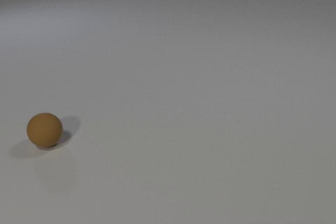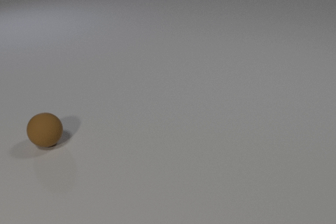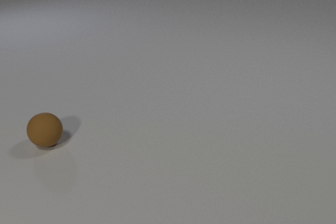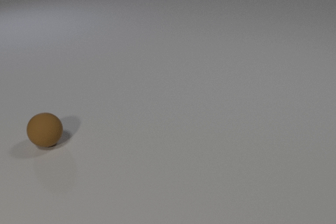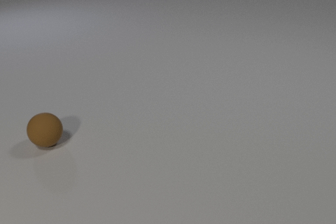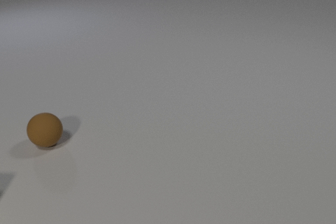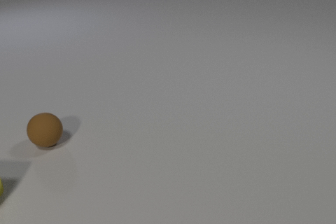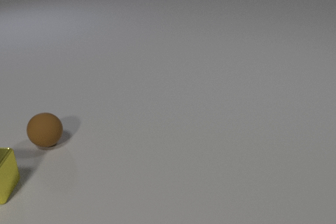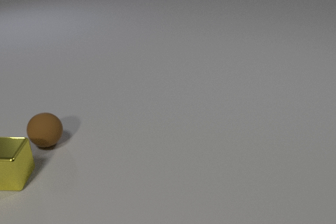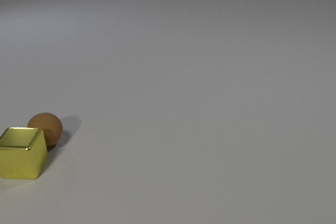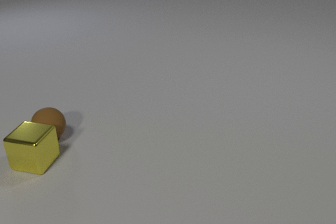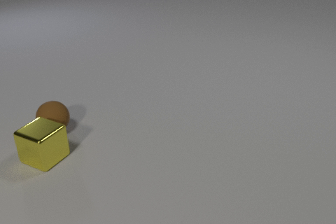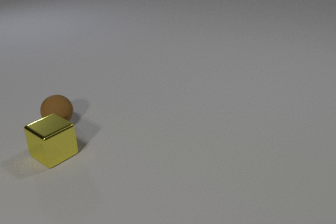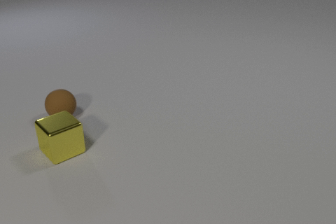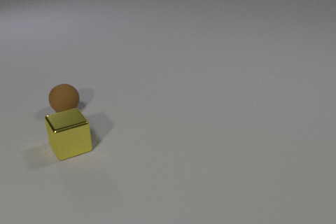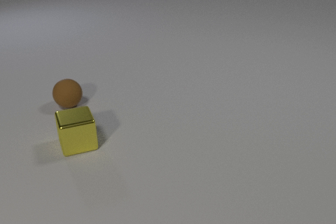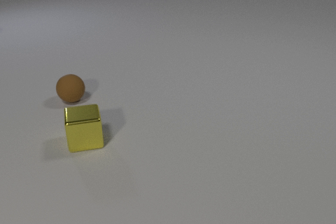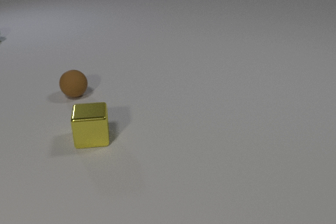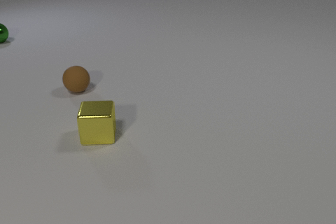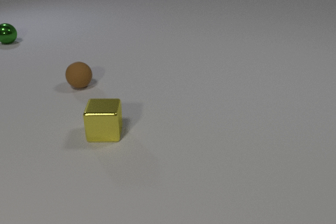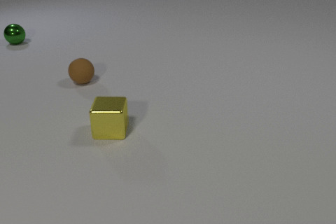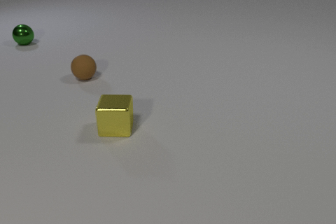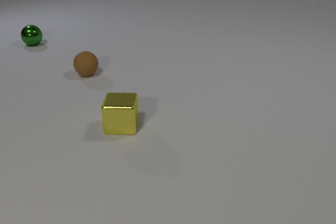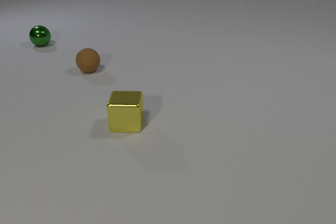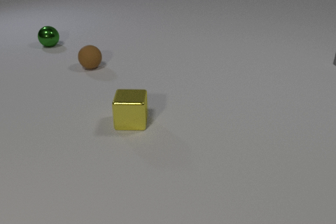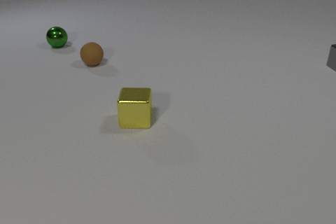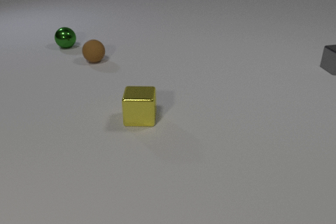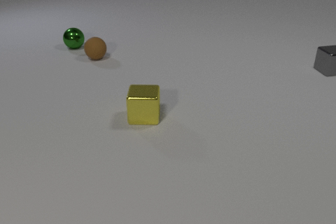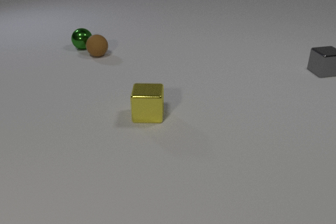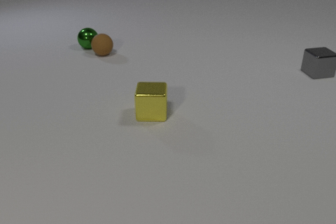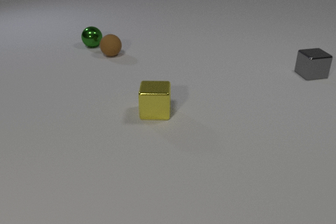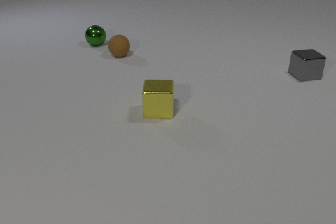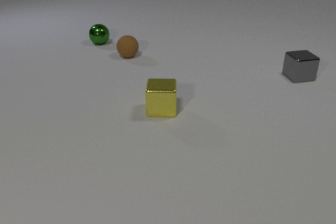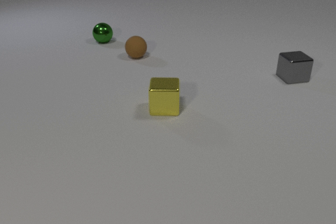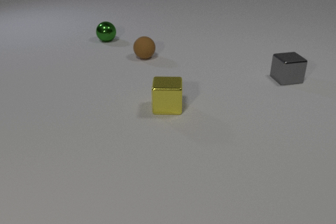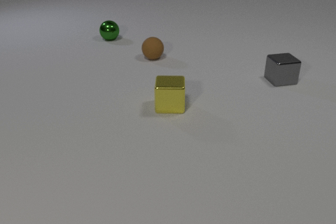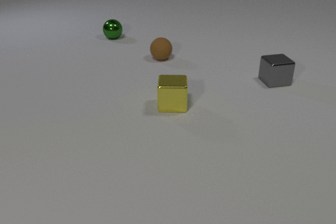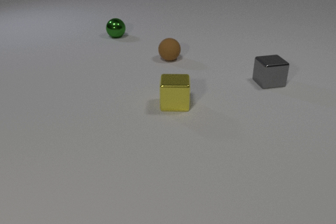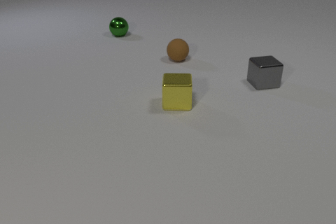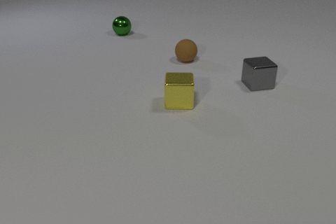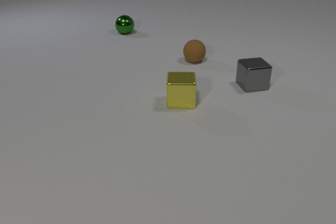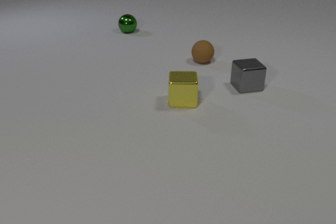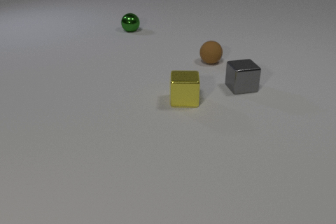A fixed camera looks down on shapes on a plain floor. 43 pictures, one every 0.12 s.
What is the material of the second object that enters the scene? metal.
What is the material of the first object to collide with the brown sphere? metal.
How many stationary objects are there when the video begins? 1.
0.00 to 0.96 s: The yellow metal cube comes in at the left edge, slides to the right and away from the camera.
0.96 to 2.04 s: The yellow metal cube slides to the right and away from the camera, spins clockwise seen from above by about 75 degrees, its near face sliding to the left. The brown rubber sphere rolls away from the camera. The yellow metal cube and the brown rubber sphere collide.
2.04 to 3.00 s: The yellow metal cube slides to the right and away from the camera. The brown rubber sphere rolls away from the camera. The green metal sphere rolls to the right and toward the camera. The gray metal cube comes in at the right edge, slides toward the camera and to the left.
3.00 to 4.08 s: The yellow metal cube slides to the right and away from the camera. The brown rubber sphere rolls to the right. The green metal sphere rolls to the right. The gray metal cube slides to the left and toward the camera. The brown rubber sphere and the green metal sphere collide.
4.08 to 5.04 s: The yellow metal cube slides to the right and away from the camera. The brown rubber sphere rolls to the right. The green metal sphere rolls away from the camera and to the right. The gray metal cube slides to the left and toward the camera.
